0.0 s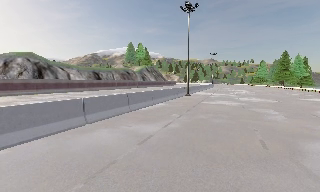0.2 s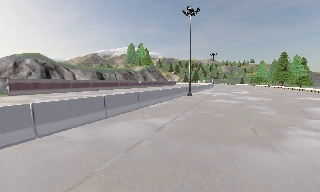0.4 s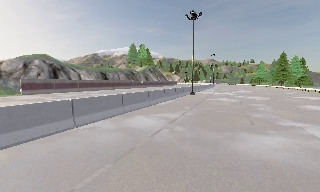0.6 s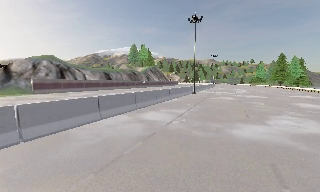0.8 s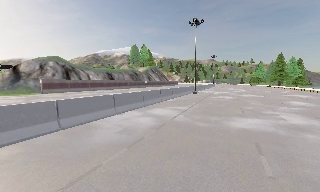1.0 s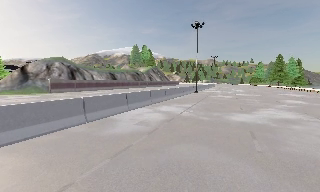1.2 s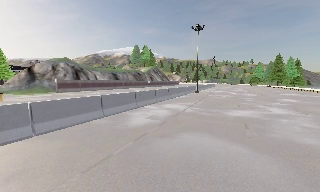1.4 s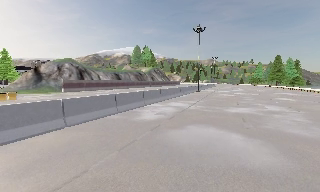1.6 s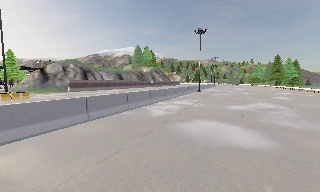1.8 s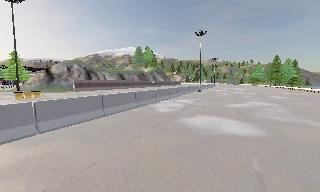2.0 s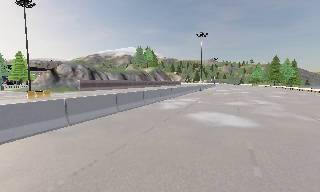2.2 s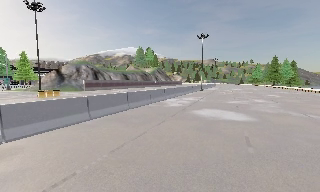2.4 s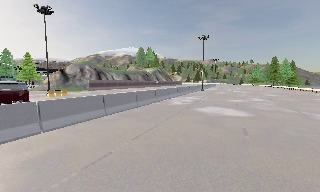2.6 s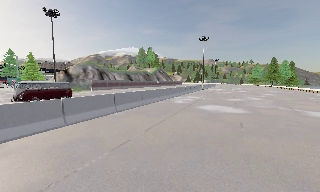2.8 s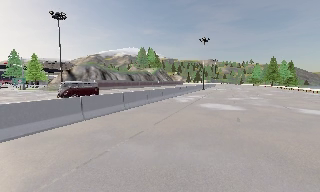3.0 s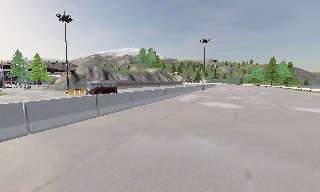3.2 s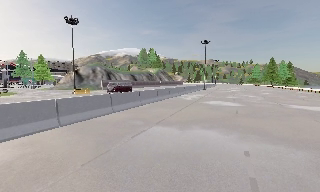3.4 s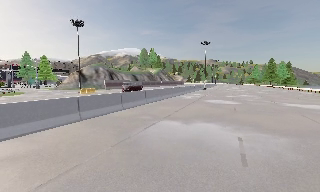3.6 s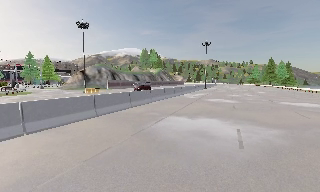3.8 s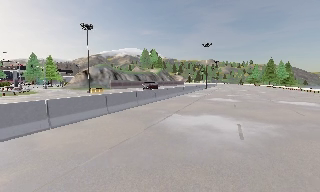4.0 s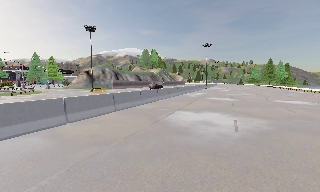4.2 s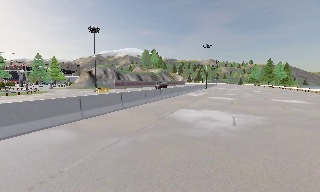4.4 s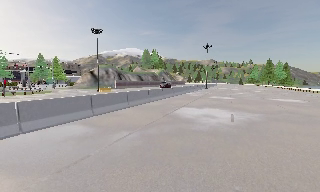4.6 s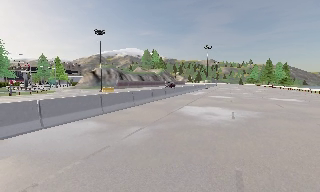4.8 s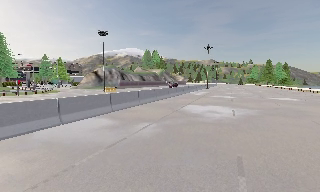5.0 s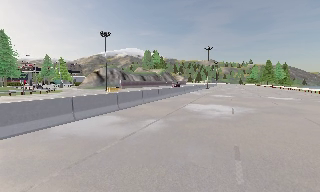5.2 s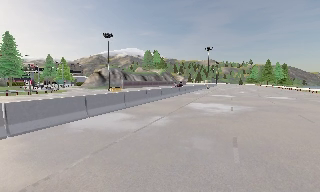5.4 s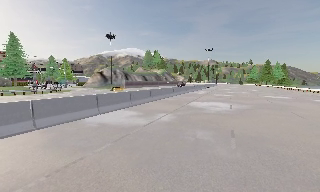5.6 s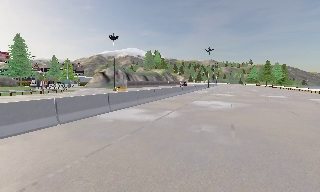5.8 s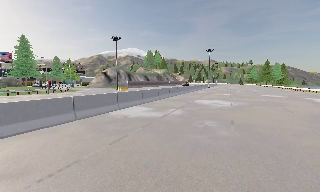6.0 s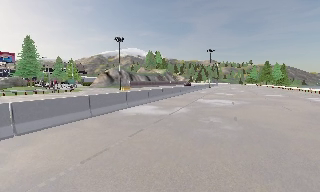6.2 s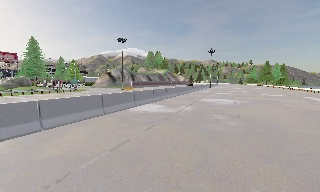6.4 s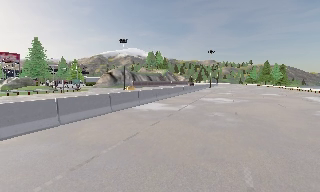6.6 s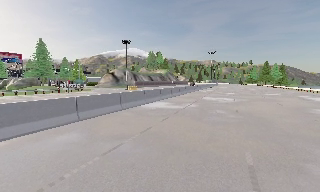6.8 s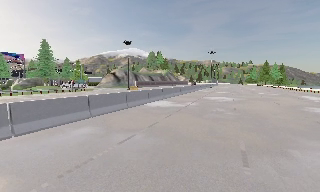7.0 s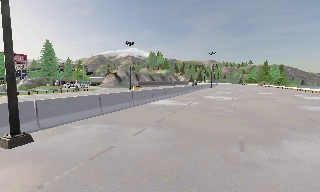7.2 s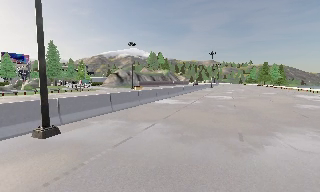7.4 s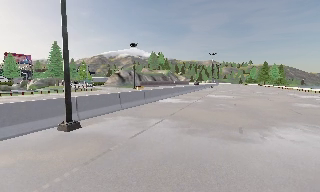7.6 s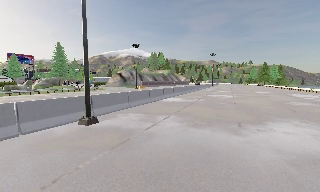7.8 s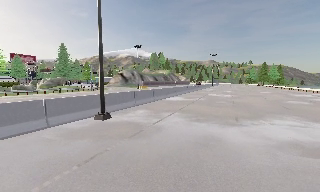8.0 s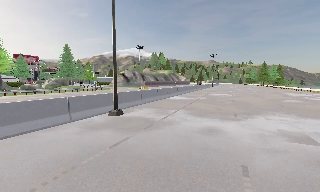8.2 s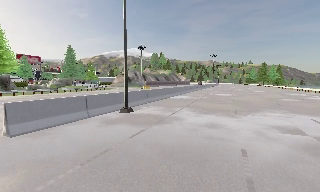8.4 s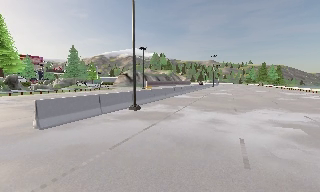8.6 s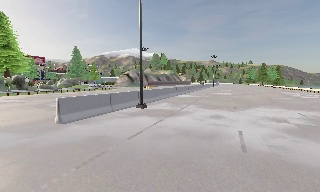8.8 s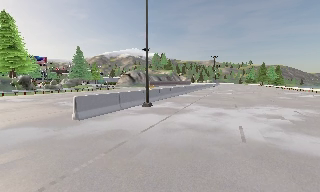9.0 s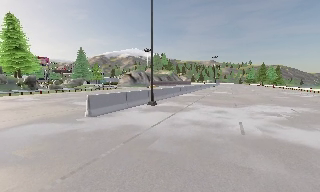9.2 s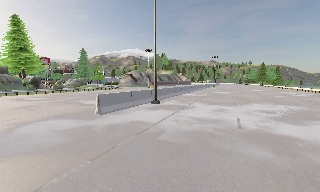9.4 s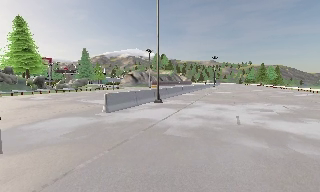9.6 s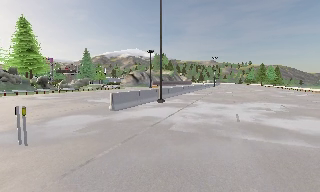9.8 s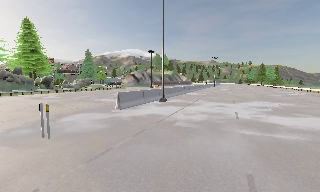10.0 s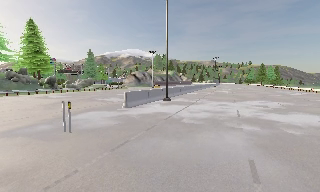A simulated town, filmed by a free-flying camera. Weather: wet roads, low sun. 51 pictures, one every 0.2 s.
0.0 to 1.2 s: The camera travels backward, about 8 m, so what stands in front gets smaller.
1.2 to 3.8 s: The camera travels backward and to its left, about 14 m, so what stands in front gets smaller.
3.8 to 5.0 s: The camera travels backward, about 4.5 m, so what stands in front gets smaller.
5.0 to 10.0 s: The camera travels backward and to its left, about 20 m, so what stands in front gets smaller.
The film runs backward here.
